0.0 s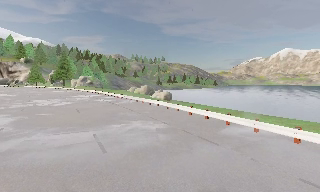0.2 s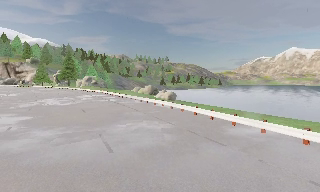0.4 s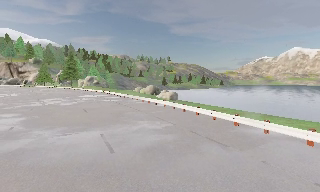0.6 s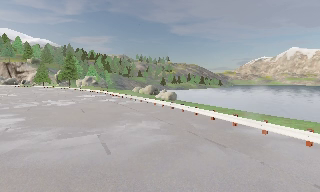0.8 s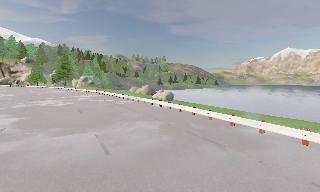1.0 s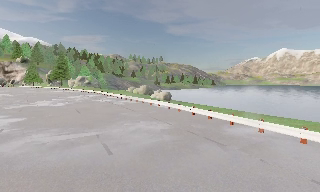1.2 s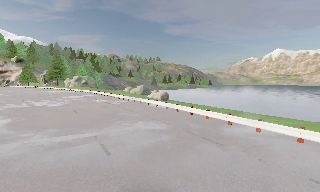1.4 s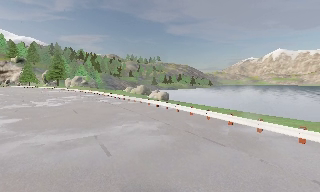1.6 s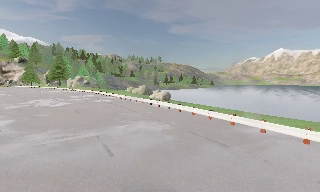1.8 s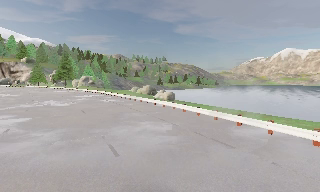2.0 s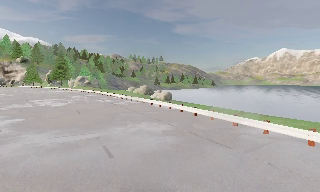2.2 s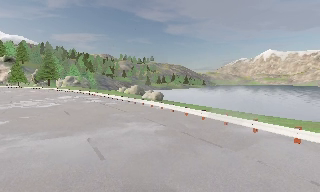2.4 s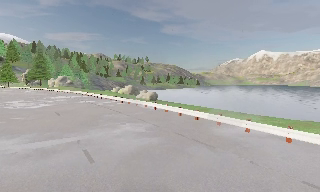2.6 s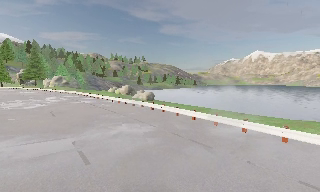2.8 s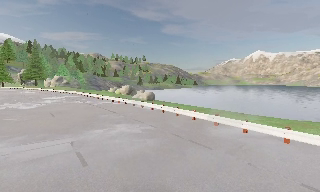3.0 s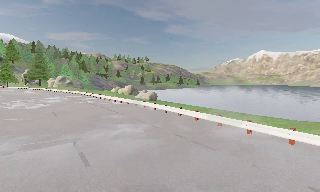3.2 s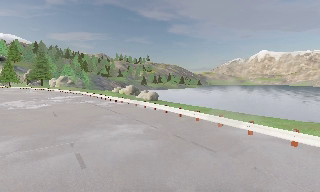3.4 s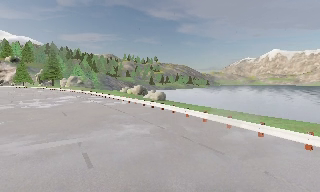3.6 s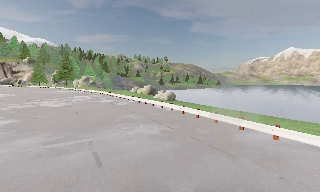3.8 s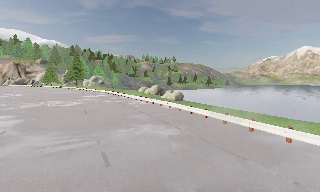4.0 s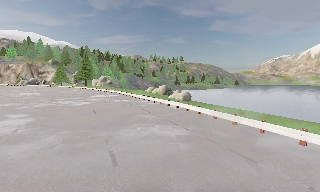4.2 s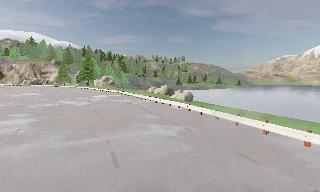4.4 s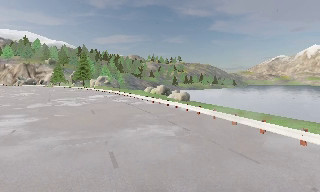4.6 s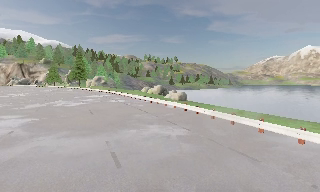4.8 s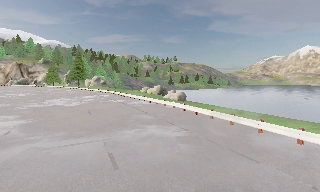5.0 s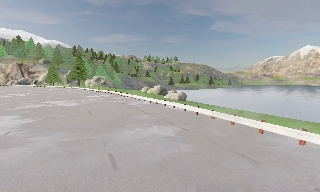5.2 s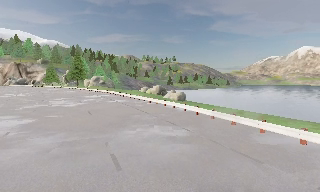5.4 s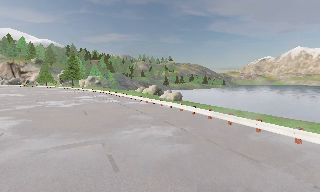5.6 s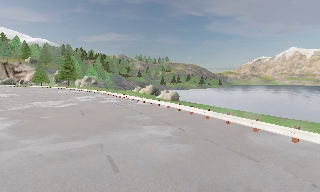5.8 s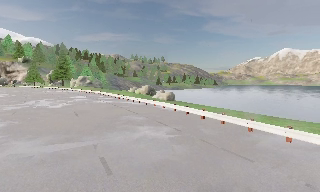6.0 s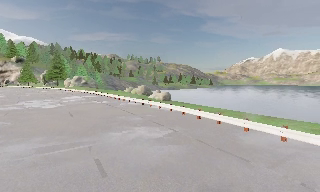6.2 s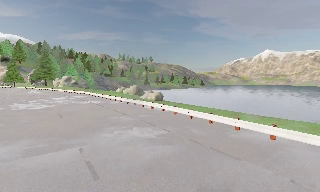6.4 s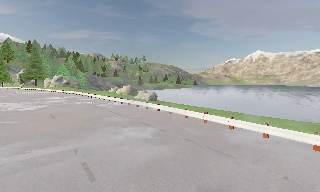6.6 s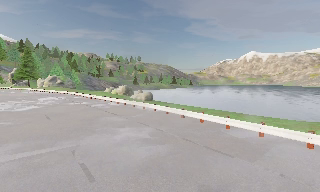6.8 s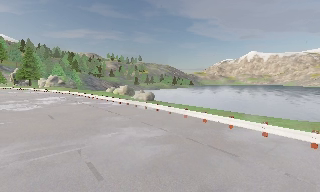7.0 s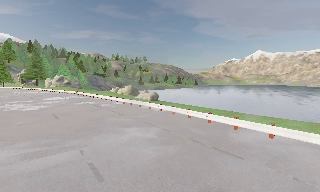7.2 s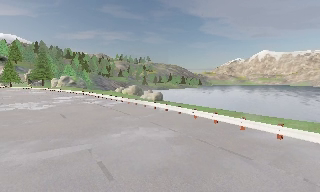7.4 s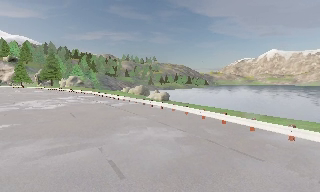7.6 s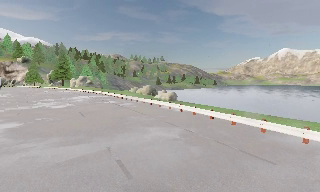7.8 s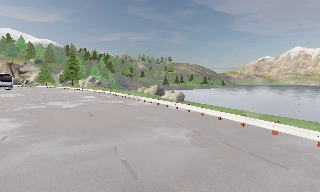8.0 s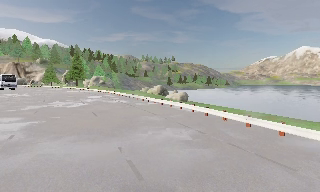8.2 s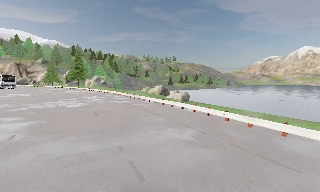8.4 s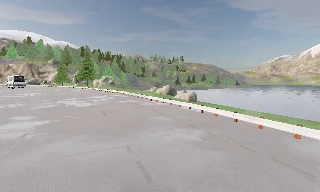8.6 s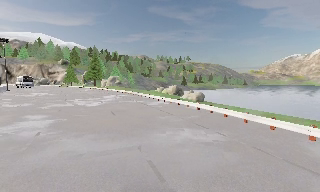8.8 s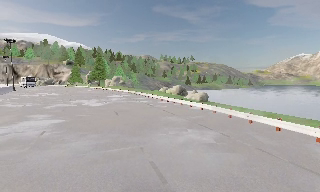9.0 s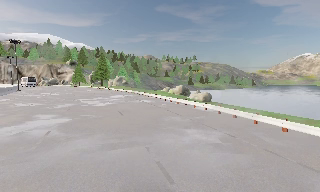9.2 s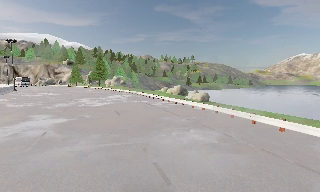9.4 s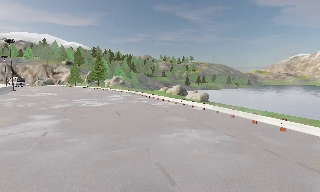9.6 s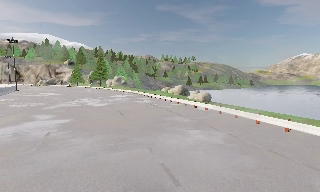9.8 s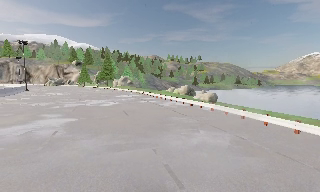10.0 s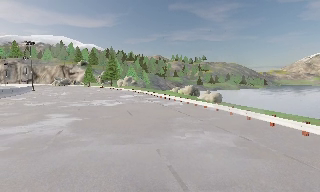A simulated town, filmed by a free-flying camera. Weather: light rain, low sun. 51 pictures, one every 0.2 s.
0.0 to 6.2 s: The camera travels forward and to its left, about 1.5 m, so what stands in front looms larger.
6.2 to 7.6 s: The camera travels to its left, about 0.5 m, so close, fixed things drift to the right.
7.6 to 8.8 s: The camera pans to its left, which is counterclockwise from overhead, by about 10 degrees.
8.8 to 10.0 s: The camera shifts only a little, or ends up much as it began.
The film runs forward here.
